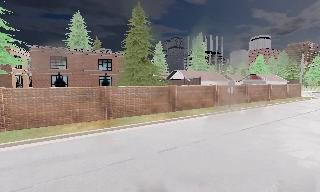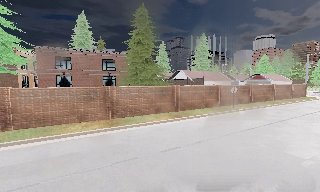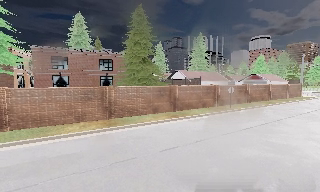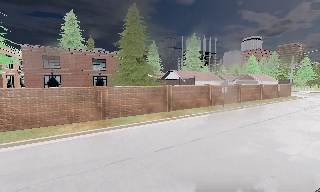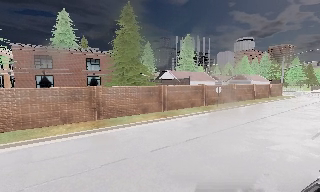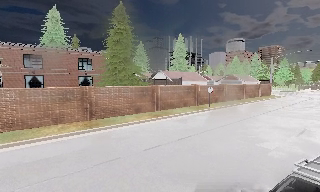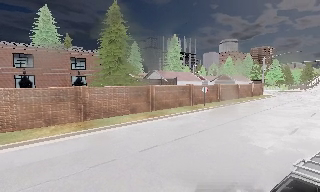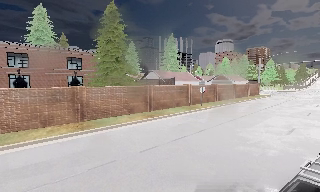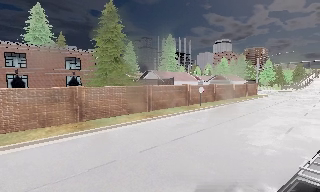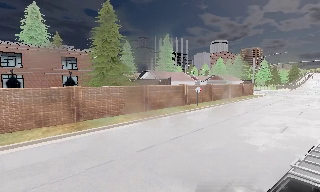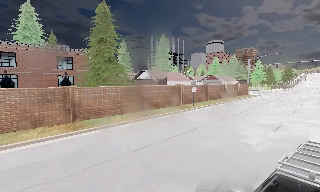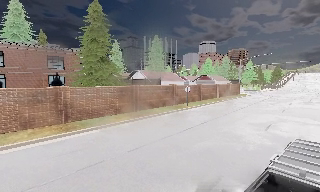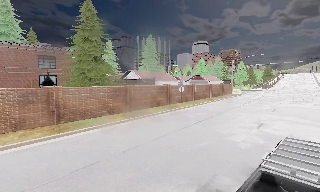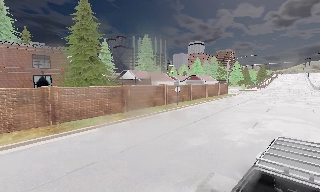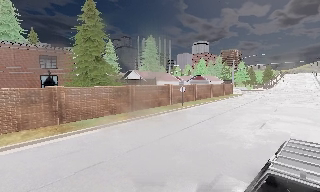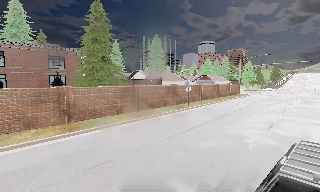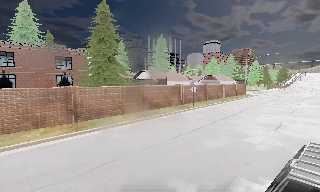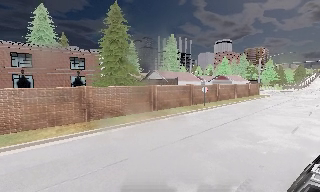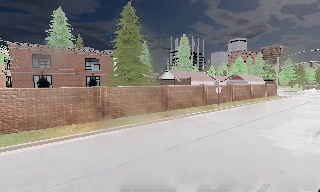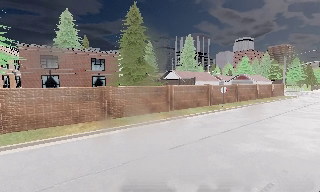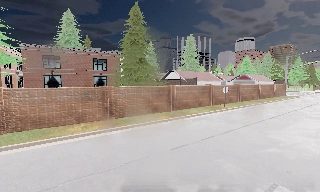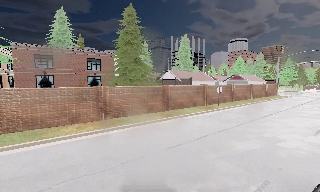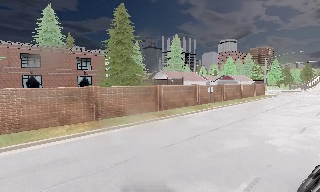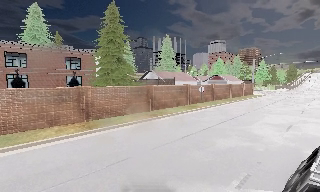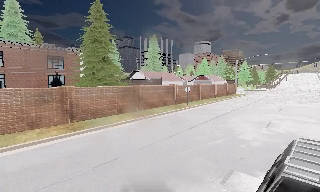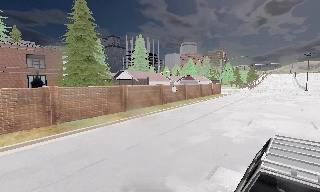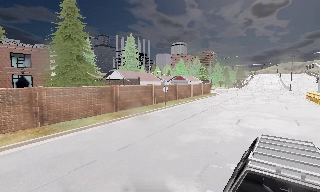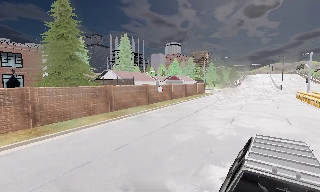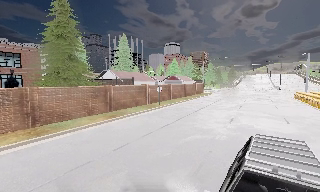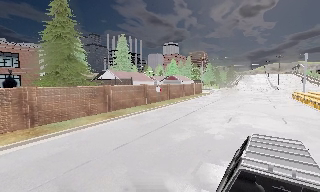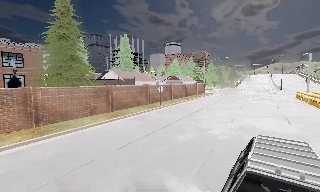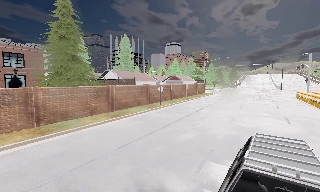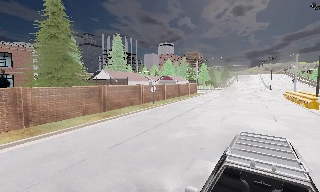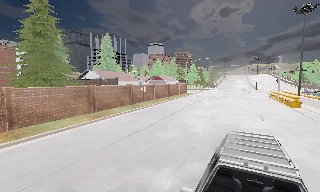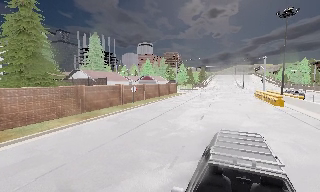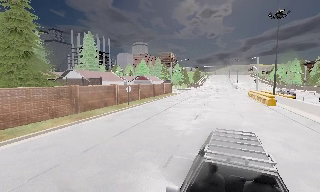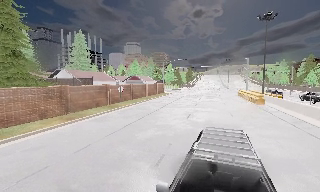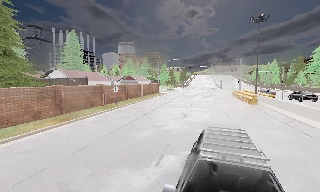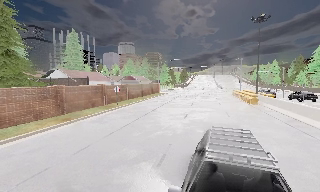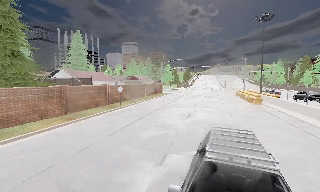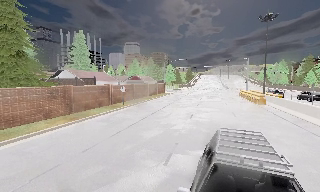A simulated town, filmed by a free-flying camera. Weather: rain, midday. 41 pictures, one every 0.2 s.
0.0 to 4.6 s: The camera pans to its right, which is clockwise from overhead, by about 10 degrees. It travels to its left, about 1 m.
4.6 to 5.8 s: The camera pans to its right, which is clockwise from overhead, by about 15 degrees.
5.8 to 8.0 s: The camera swings to its right by about 15 degrees, and the scene slides to the left.
The film runs forward here.
